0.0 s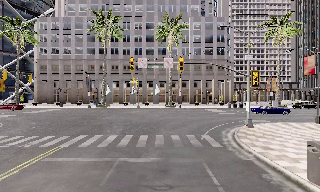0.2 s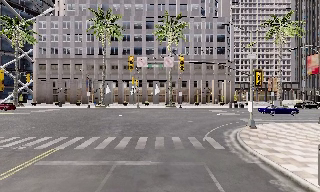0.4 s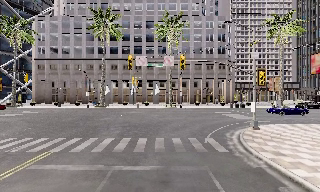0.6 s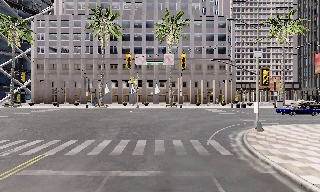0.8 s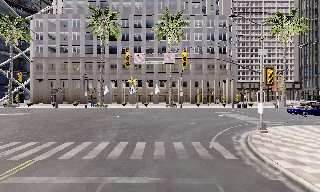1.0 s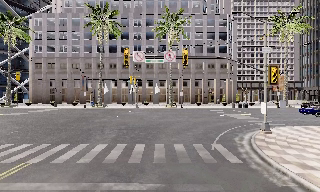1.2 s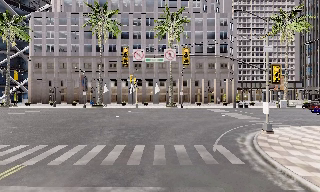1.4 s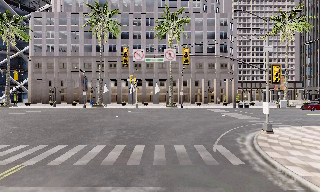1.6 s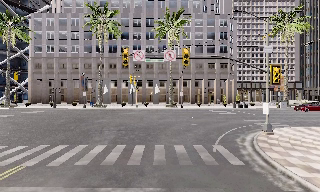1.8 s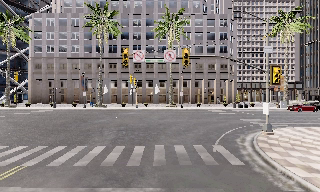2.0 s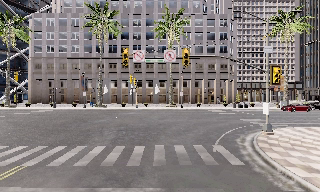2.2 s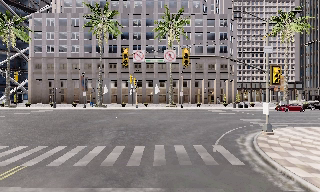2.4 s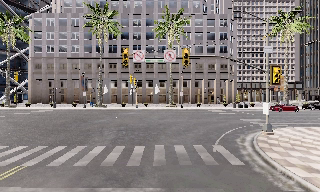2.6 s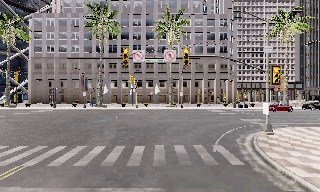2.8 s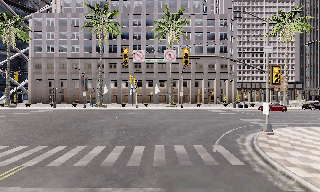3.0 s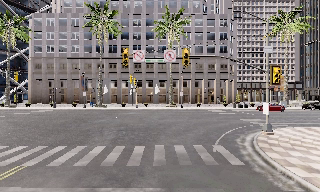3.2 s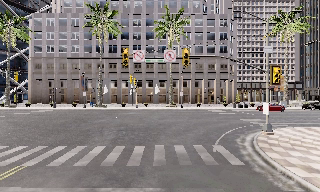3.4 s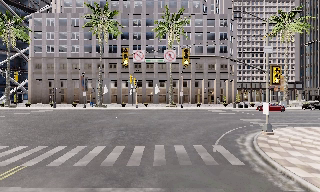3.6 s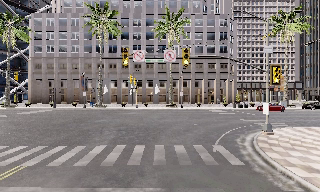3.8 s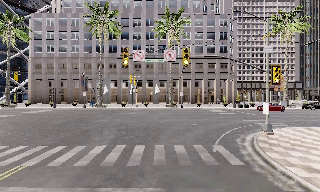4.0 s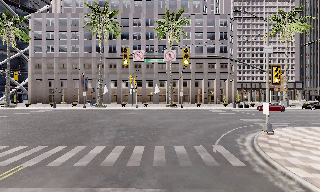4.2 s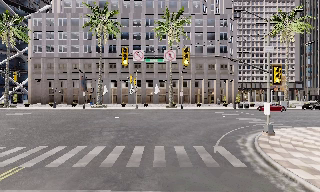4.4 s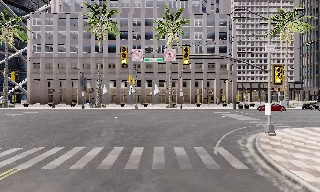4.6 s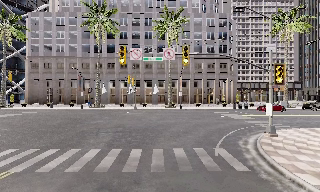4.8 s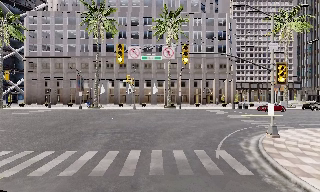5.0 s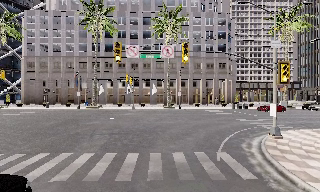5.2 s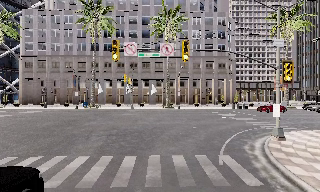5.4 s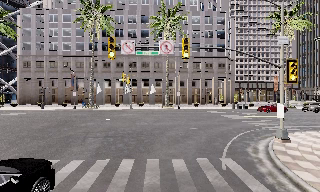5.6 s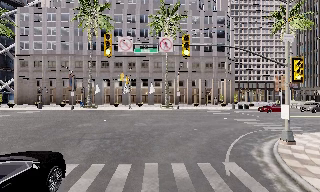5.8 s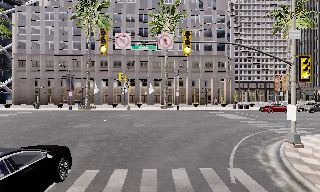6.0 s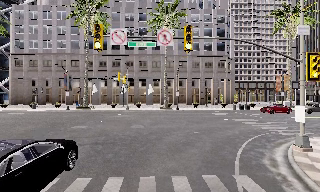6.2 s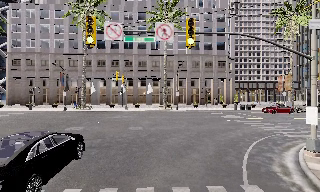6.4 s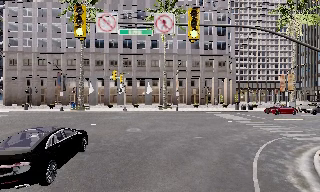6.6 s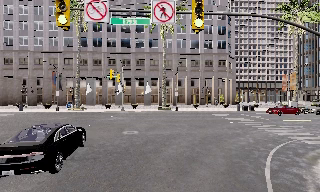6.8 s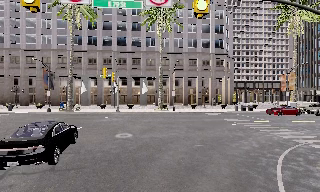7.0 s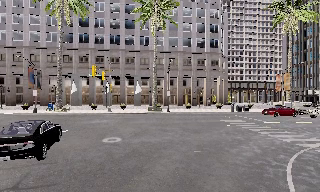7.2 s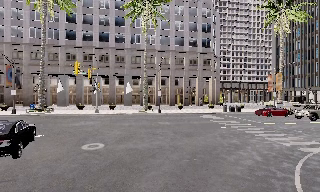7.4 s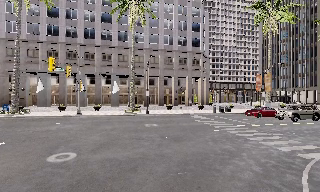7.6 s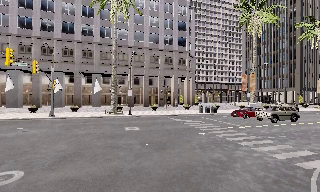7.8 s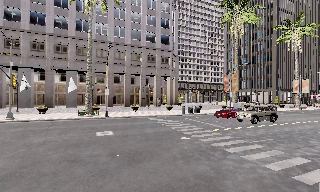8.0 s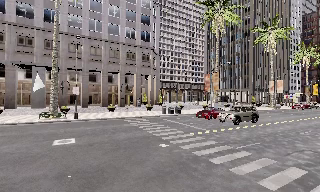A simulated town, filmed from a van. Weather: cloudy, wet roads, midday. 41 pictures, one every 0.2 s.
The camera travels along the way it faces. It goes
forward.
0.0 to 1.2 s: The camera travels forward, about 2 m, so what stands in front looms larger.
1.2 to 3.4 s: The camera keeps its place and its aim.
3.4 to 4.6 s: The camera shifts only a little, or ends up much as it began.
4.6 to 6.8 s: The camera travels forward, about 6 m, so what stands in front looms larger. It gains speed.
6.8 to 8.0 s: The camera swings to its right by about 25 degrees, and the scene slides to the left. It travels forward, about 8 m, so what stands in front looms larger.
The film runs forward here.
